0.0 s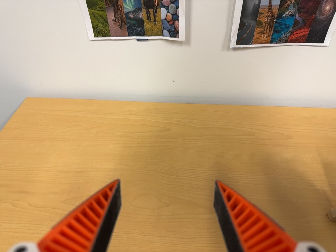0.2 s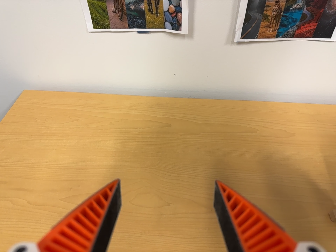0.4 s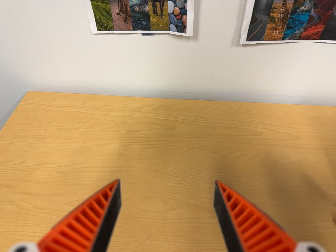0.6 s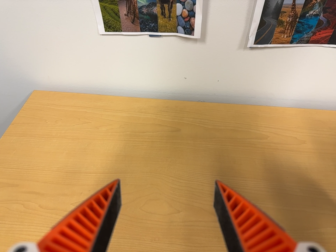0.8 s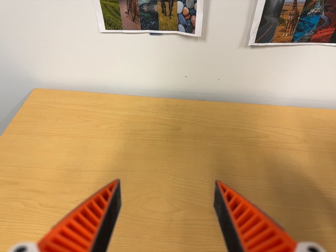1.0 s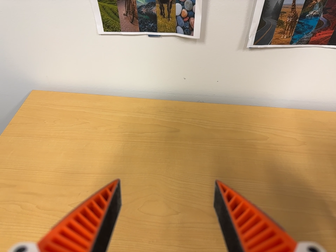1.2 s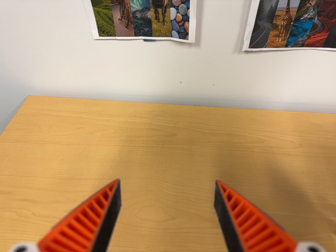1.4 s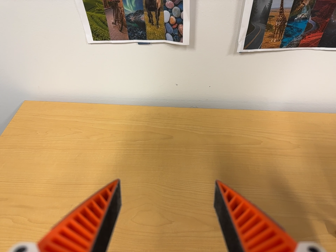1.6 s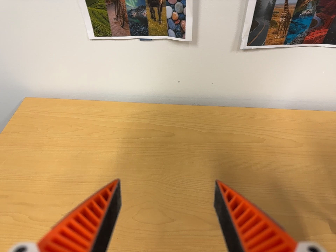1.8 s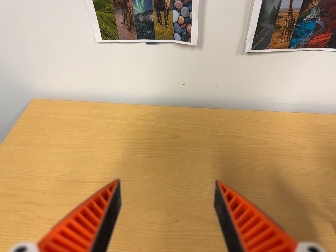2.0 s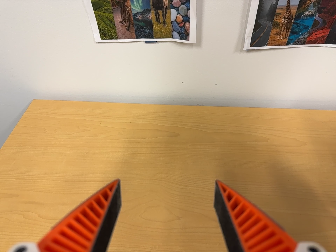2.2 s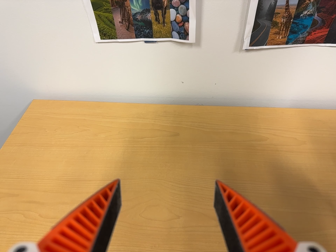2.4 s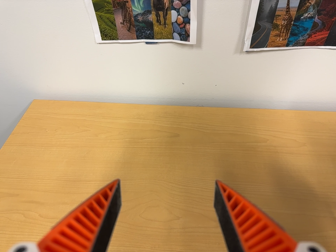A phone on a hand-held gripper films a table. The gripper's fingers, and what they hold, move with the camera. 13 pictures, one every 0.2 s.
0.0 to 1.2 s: The camera travels toward the top of its view, about 5 cm.
1.2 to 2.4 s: The camera shifts only a little, or ends up much as it began.
The film runs backward here.
